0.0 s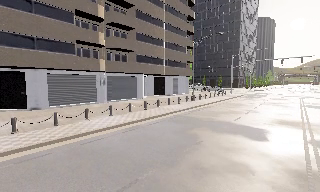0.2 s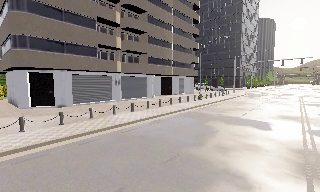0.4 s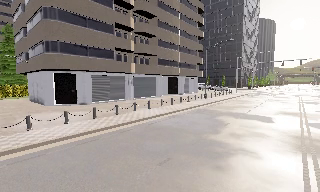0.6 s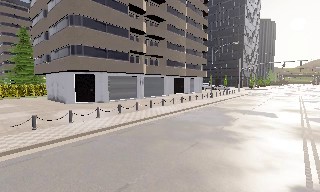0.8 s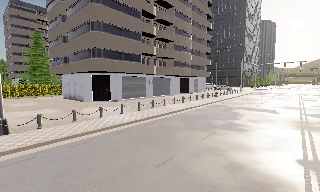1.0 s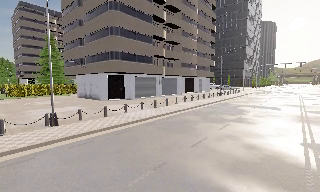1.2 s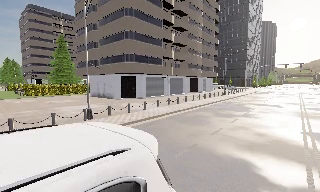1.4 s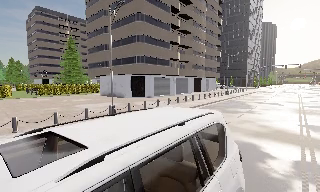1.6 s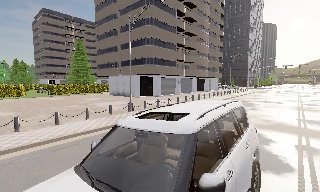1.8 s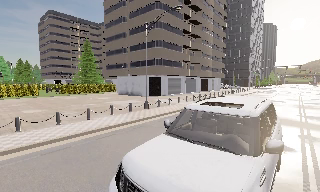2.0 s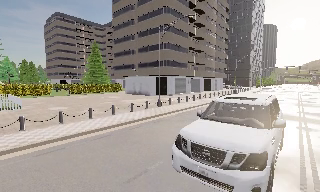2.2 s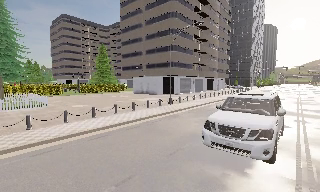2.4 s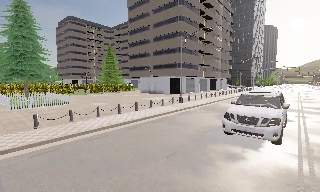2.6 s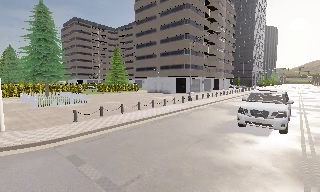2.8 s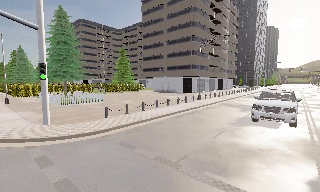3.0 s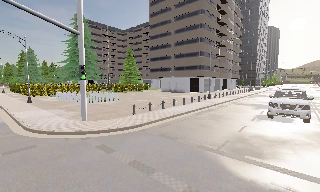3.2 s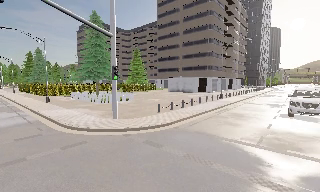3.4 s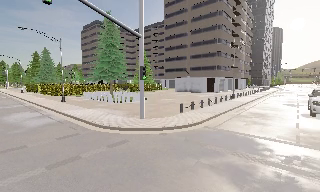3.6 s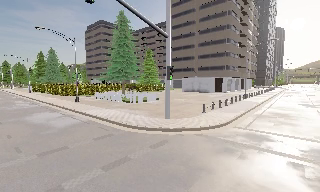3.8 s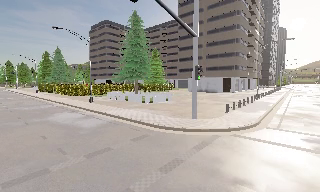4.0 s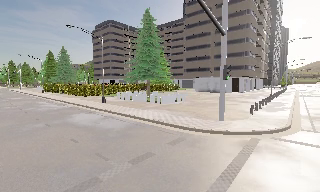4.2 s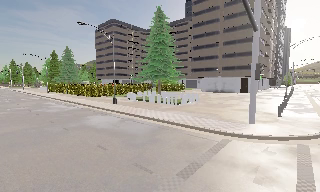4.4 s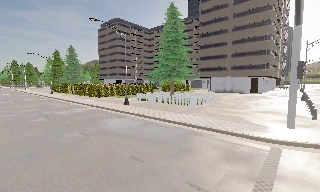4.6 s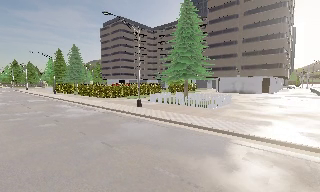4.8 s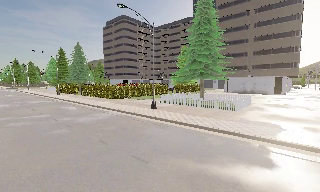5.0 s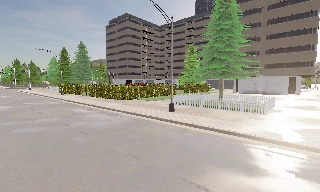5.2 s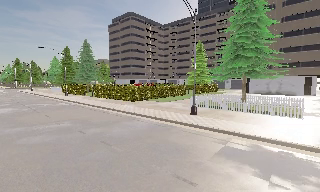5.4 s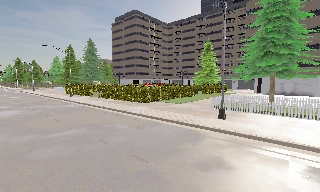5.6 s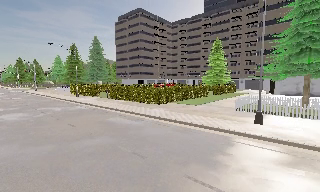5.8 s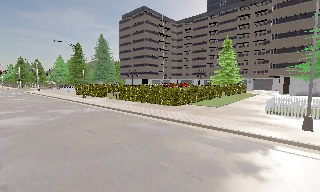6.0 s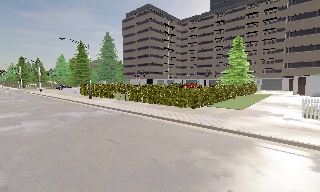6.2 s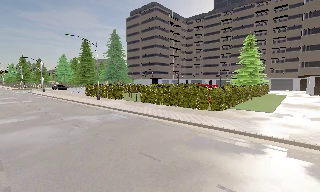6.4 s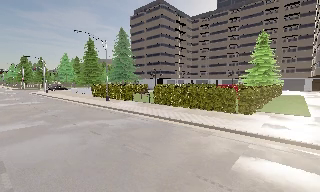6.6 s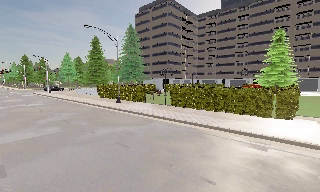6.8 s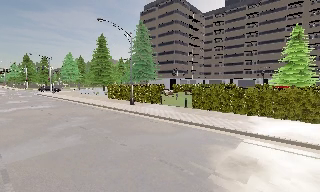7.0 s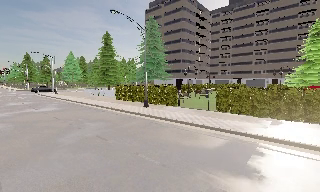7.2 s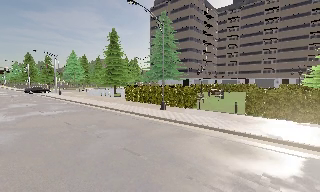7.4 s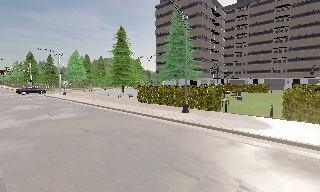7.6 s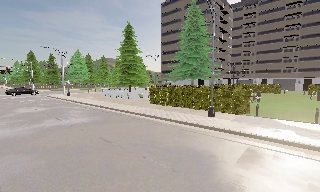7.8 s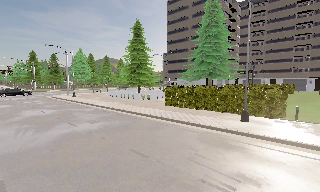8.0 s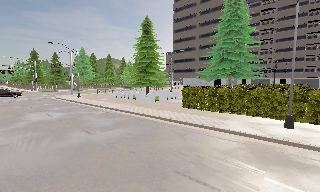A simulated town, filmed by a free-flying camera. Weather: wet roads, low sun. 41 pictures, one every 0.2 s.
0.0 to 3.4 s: The camera travels to its left and backward, about 30 m, so close, fixed things drift to the right.
3.4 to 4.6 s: The camera travels to its left, about 10 m, so close, fixed things drift to the right.
4.6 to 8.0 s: The camera travels to its left and forward, about 35 m, so close, fixed things drift to the right.
The film runs backward here.
